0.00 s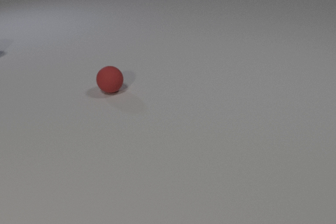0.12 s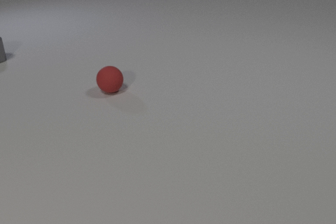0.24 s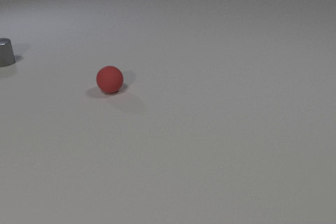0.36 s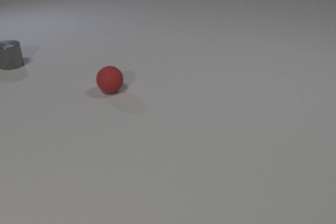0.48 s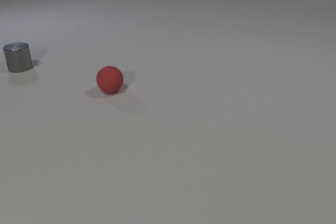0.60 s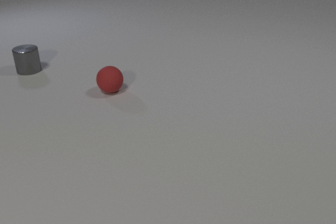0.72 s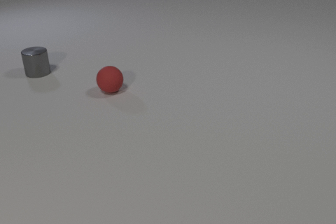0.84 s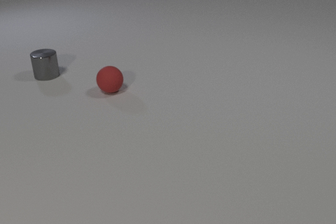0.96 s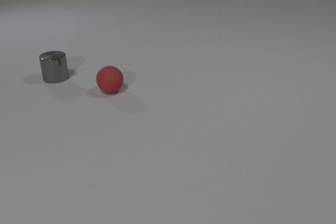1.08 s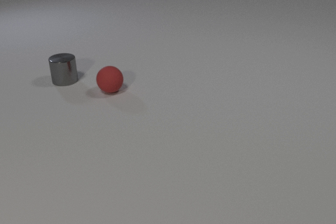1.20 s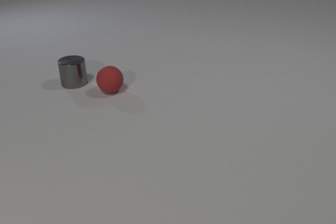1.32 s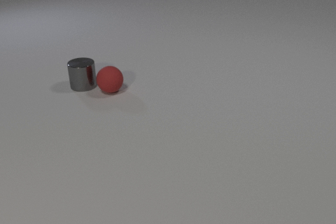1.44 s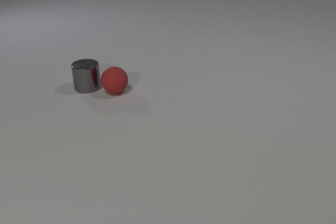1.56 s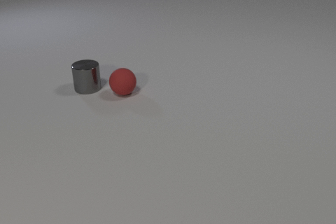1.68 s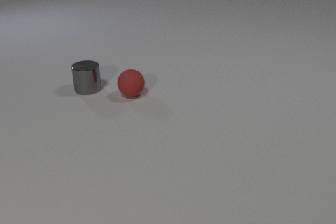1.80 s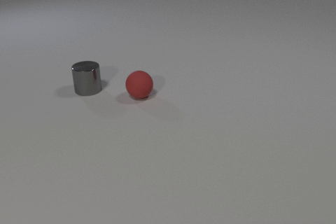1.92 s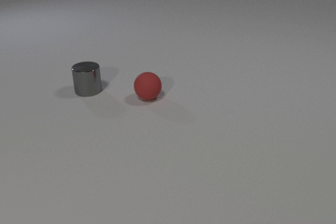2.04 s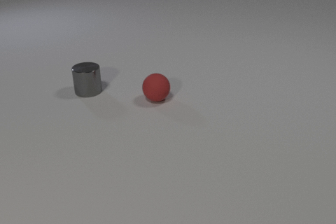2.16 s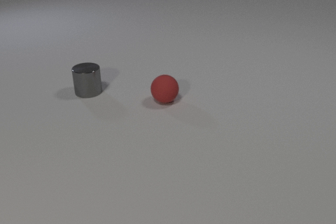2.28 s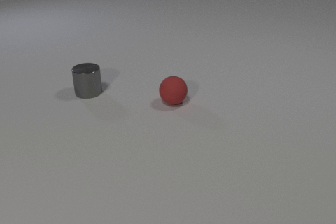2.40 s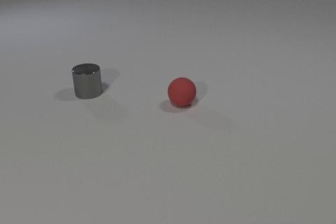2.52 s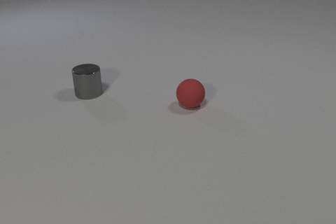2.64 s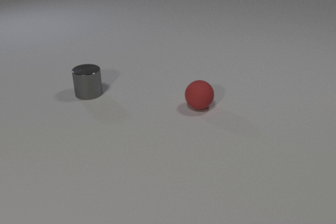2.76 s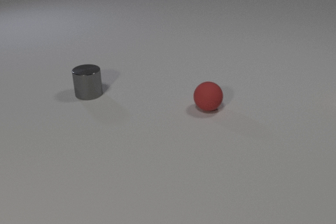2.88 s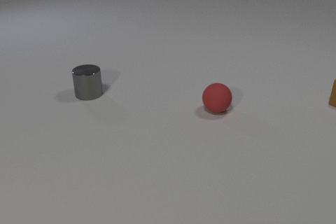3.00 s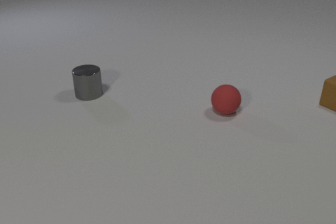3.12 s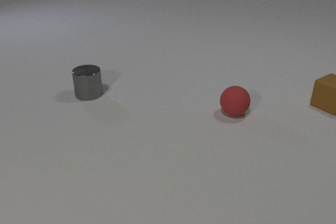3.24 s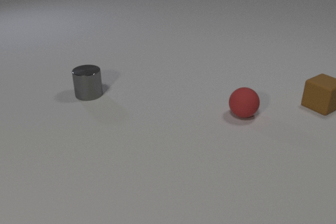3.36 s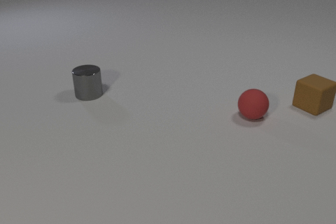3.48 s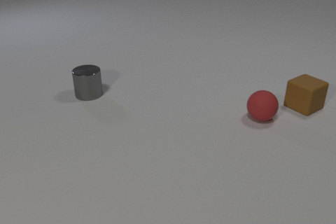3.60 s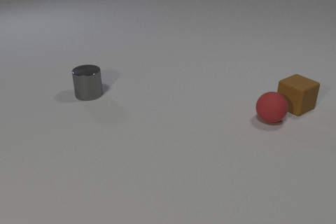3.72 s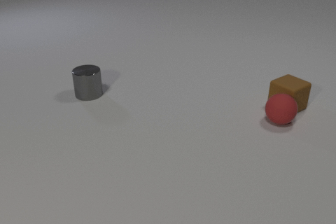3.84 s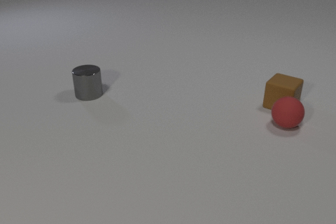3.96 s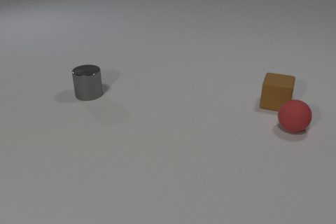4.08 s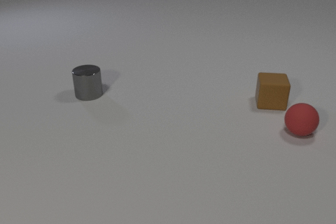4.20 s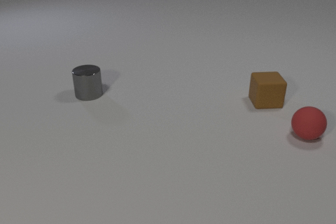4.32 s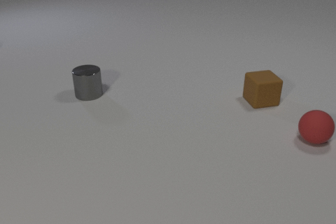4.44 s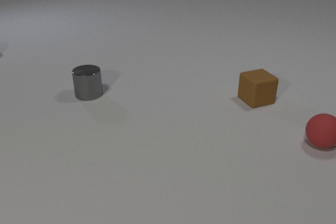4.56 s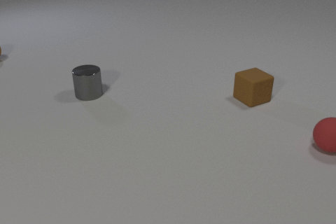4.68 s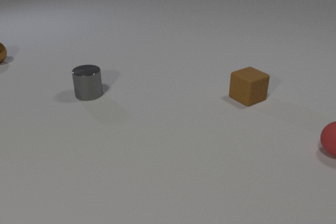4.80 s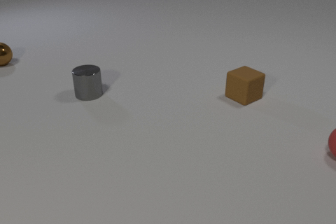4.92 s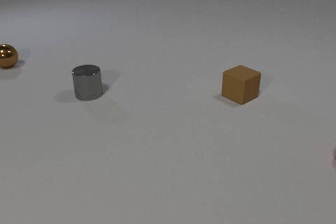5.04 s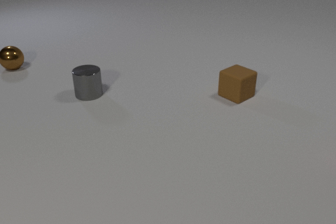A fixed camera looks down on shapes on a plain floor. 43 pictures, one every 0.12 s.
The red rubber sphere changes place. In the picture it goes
to the right.
0.00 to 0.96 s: The gray metal cylinder comes in at the left edge, slides toward the camera and to the right.
0.96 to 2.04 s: The gray metal cylinder slides toward the camera and to the right. The red rubber sphere rolls to the right and toward the camera. The gray metal cylinder and the red rubber sphere collide.
2.04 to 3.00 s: The gray metal cylinder slides toward the camera. The red rubber sphere rolls to the right. The brown rubber cube comes in at the right edge, slides to the left and toward the camera.
3.00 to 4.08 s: The red rubber sphere rolls to the right. The brown rubber cube slides to the left, spins counterclockwise seen from above by about 45 degrees, its near face sliding to the right. The red rubber sphere and the brown rubber cube collide.
4.08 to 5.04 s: The red rubber sphere rolls to the right and toward the camera, leaves at the right edge. The brown metal sphere comes in at the left edge, rolls toward the camera and to the right. The brown rubber cube slides to the left, spins counterclockwise seen from above by about 45 degrees, its near face sliding to the right.
How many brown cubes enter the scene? 1.
What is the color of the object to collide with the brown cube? red.
What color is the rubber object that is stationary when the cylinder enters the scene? red.
